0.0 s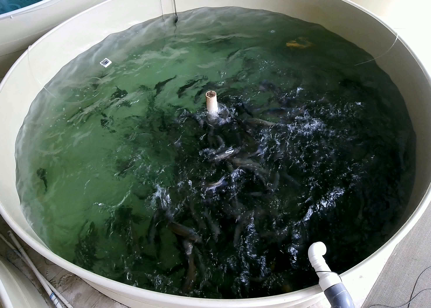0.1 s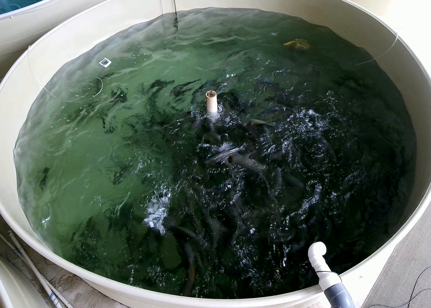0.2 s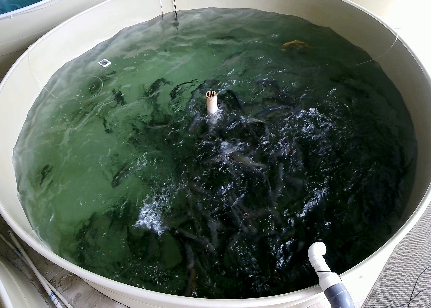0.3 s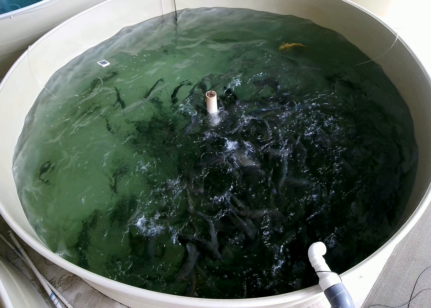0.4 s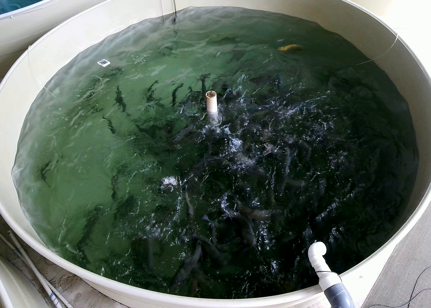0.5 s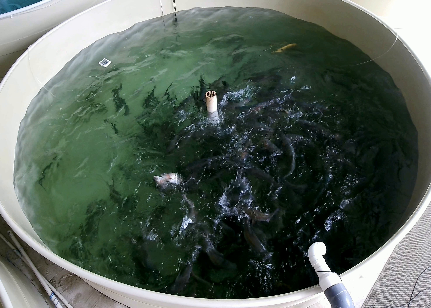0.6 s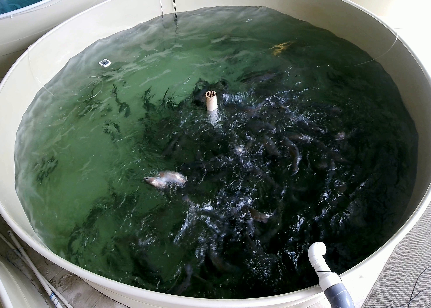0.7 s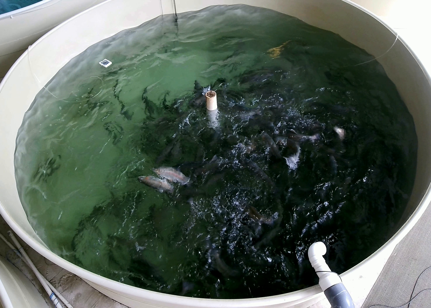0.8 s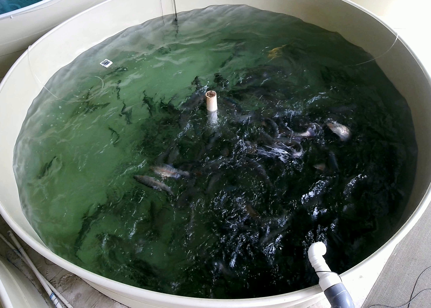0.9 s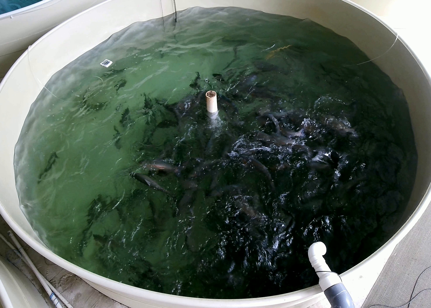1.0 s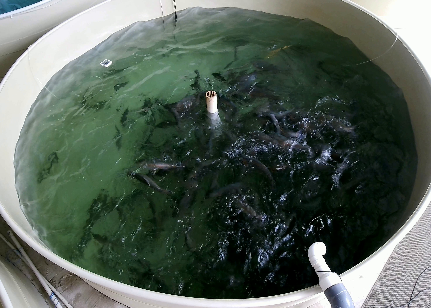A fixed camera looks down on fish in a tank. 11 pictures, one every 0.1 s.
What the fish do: Strong feeding.
